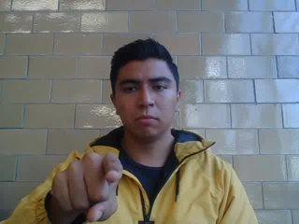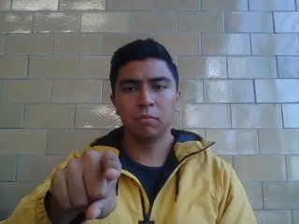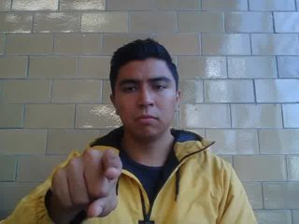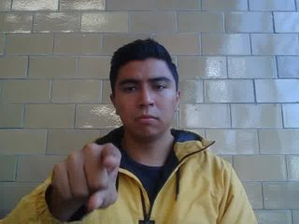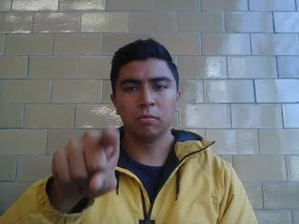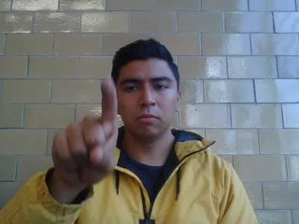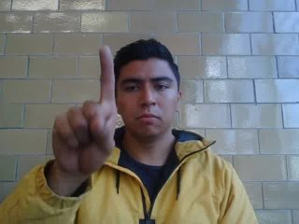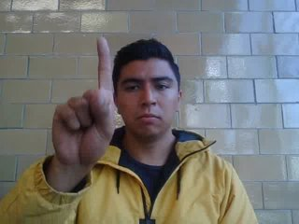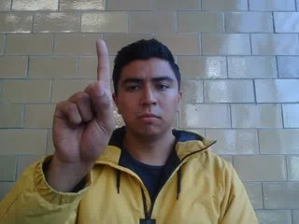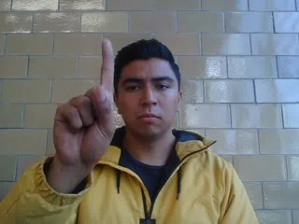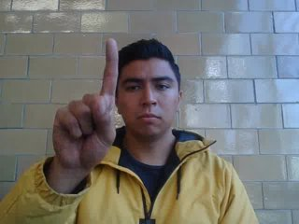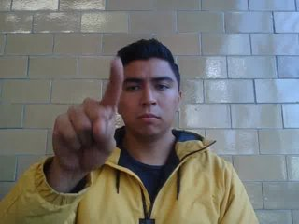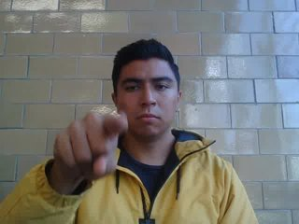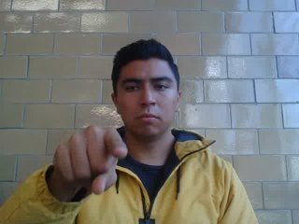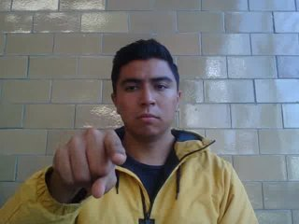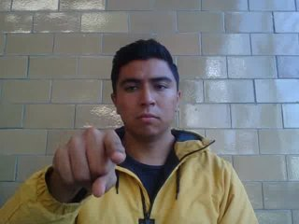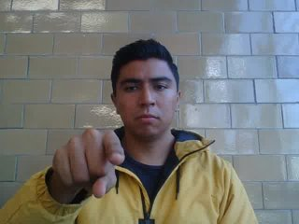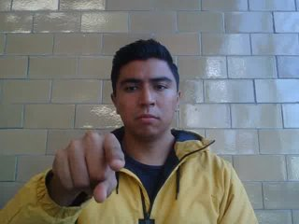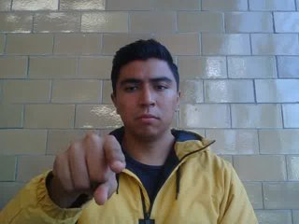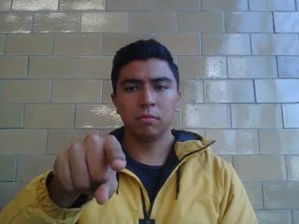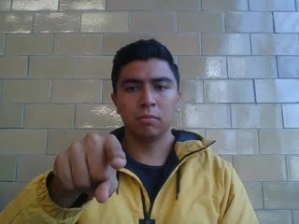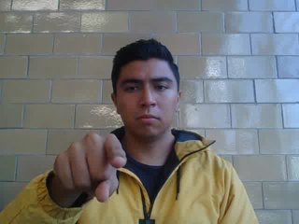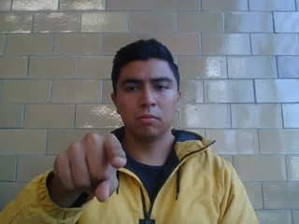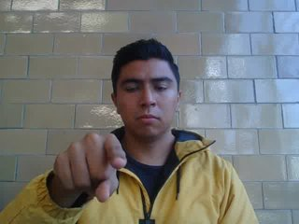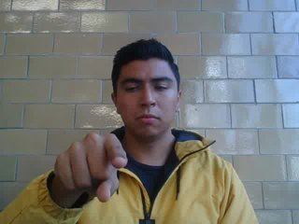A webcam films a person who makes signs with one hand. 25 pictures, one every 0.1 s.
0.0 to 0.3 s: Non-gesture.
0.4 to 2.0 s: Click with one finger.
2.1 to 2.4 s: Pointing with one finger.
